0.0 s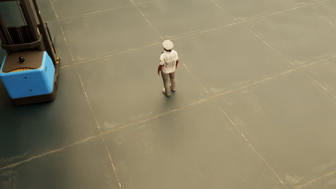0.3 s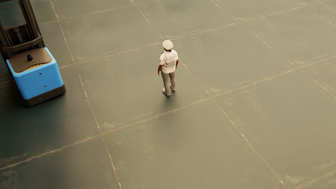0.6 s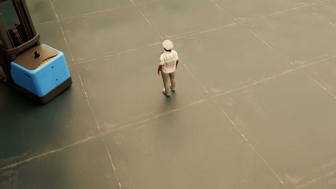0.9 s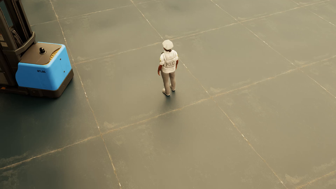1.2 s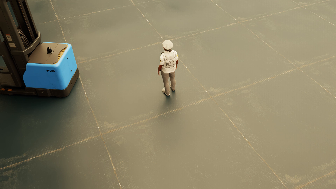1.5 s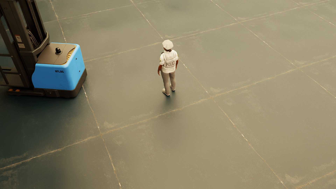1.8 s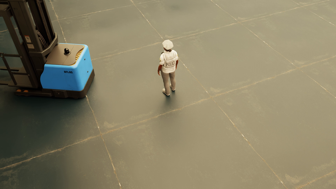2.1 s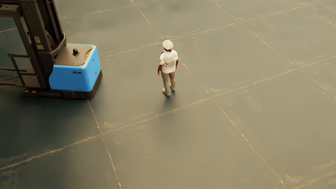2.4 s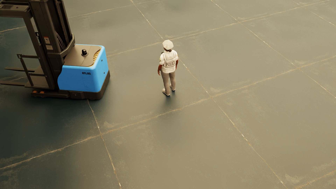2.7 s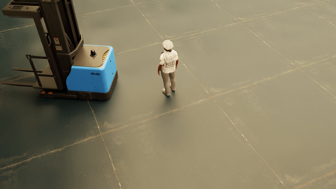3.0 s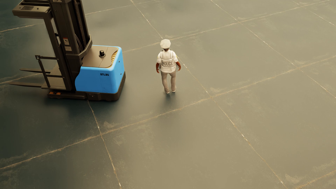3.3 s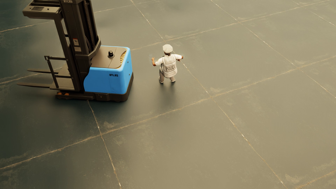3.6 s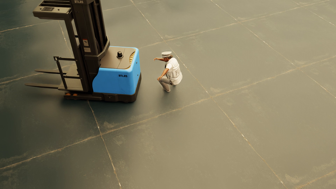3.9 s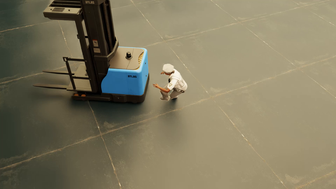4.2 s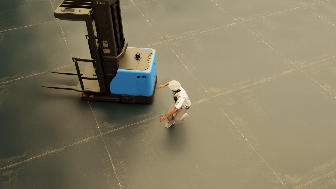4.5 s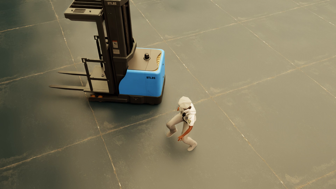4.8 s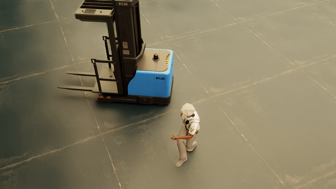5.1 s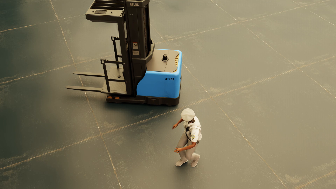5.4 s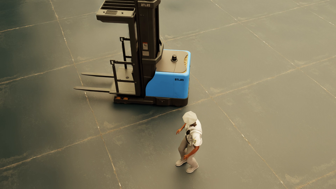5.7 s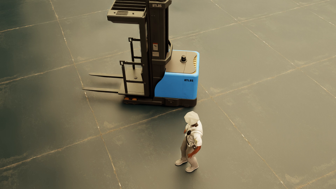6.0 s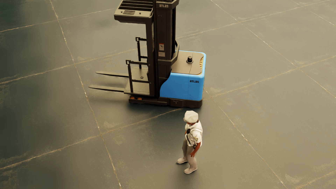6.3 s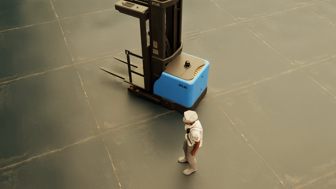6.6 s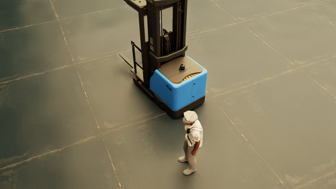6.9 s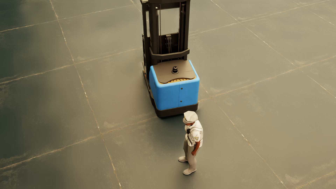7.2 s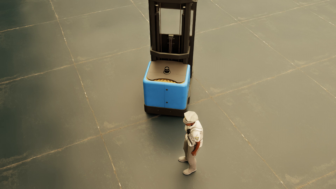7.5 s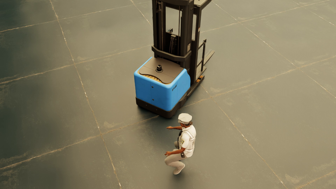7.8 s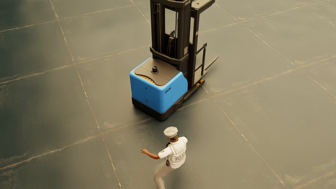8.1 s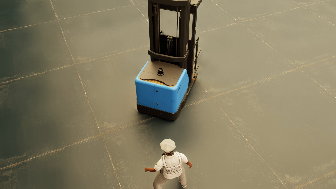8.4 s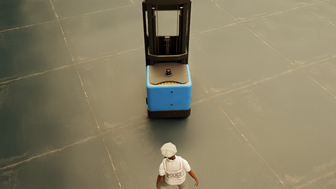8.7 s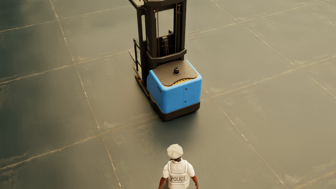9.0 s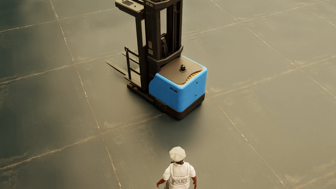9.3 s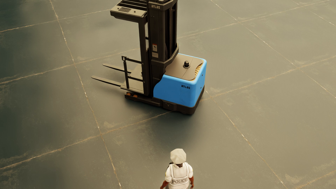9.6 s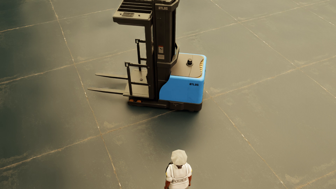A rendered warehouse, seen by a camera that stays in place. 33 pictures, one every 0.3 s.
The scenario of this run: Near miss between a forklift and a person.
